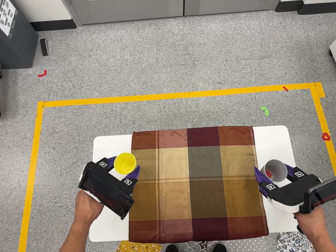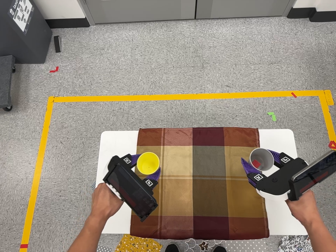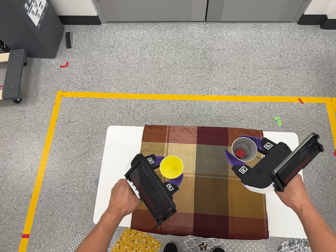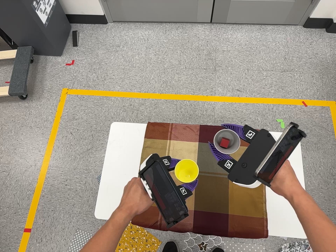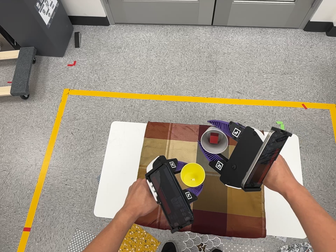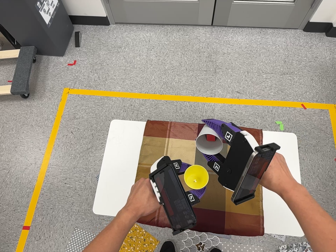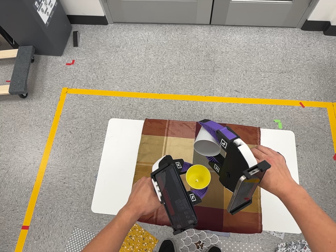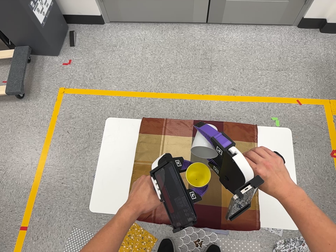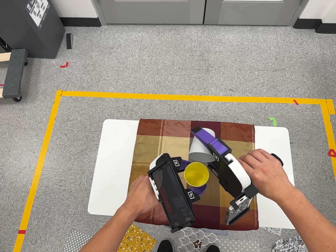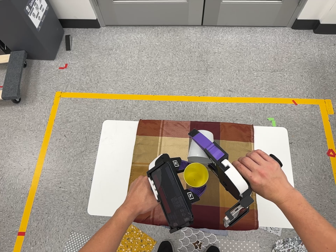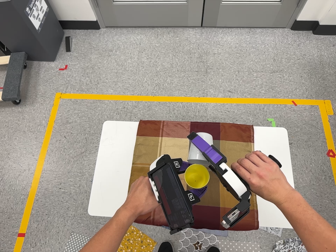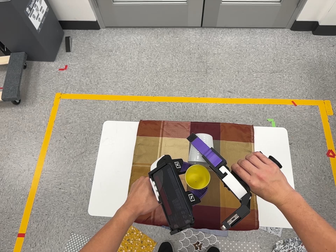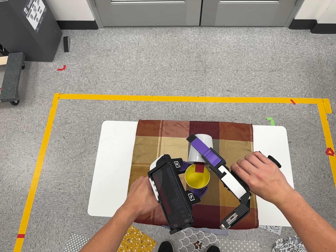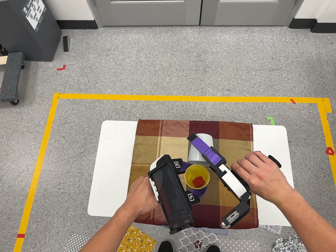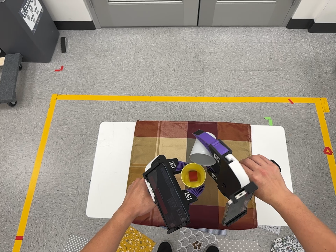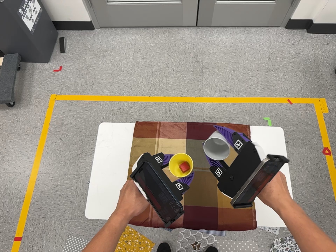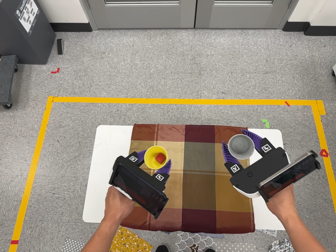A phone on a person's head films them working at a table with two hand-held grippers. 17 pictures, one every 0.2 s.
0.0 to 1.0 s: The camera travels toward the bottom of its view and backward, about 10 cm, so close, fixed things drift upward. It rolls about its line of sight by about 10 degrees, and the scene rotates clockwise.
1.0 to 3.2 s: The camera shifts only a little, or ends up much as it began.
The film runs forward here.
